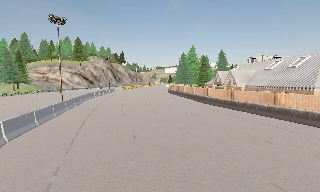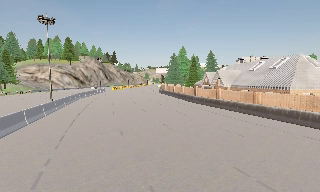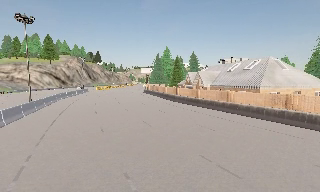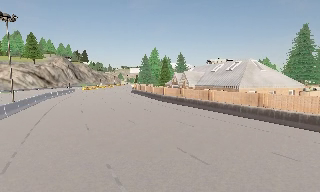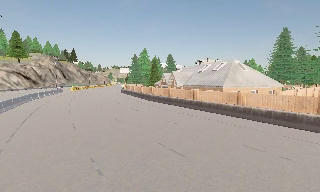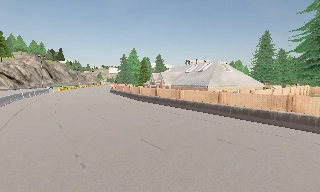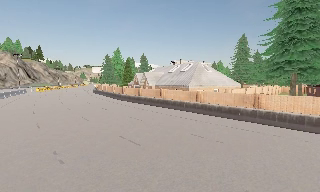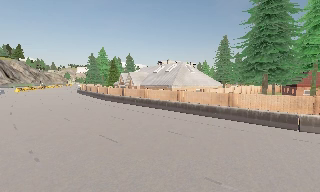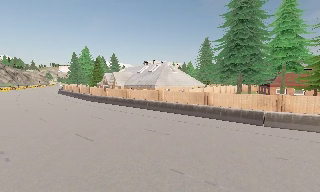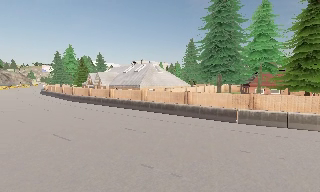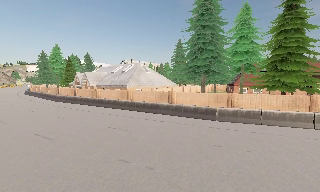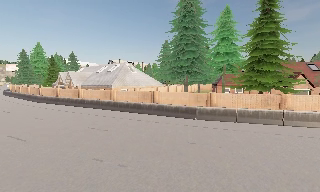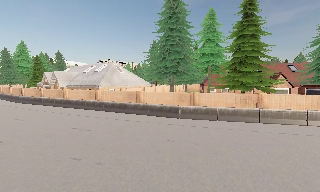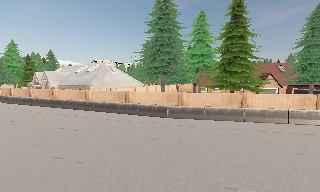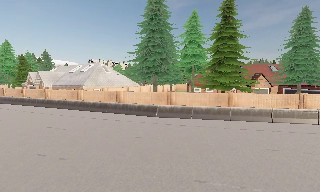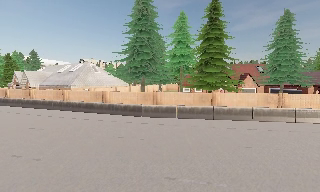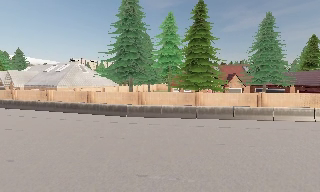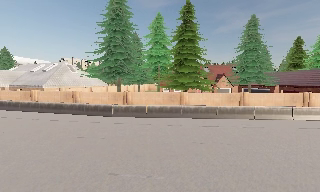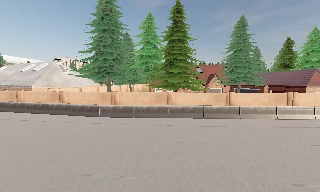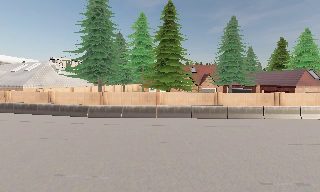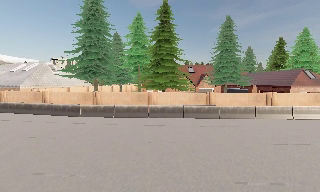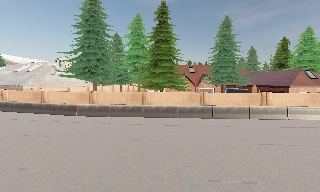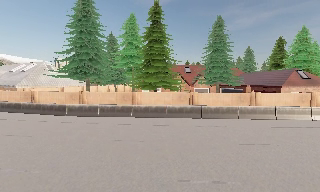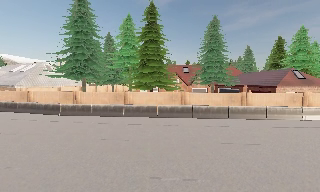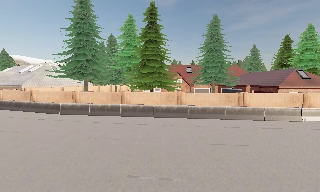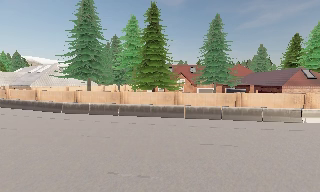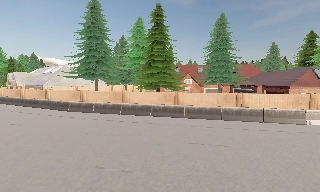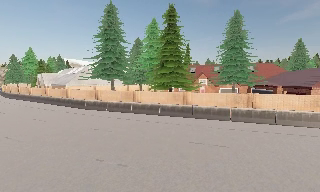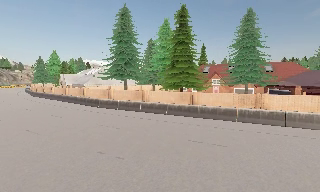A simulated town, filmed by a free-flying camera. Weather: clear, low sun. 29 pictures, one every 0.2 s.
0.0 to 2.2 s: The camera swings to its right by about 45 degrees, and the scene slides to the left. It travels to its right and backward, about 9 m, so close, fixed things drift to the left.
2.2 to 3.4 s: The scene slides to the left, as the camera pans about 15 degrees to its right. It travels to its right, about 5 m, so close, fixed things drift to the left.
3.4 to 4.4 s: The camera travels to its right, about 4.5 m, so close, fixed things drift to the left.
4.4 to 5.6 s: The camera pans to its left, which is counterclockwise from overhead, by about 25 degrees. It travels to its right, about 6 m.
The film runs backward here.
